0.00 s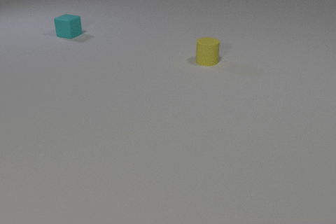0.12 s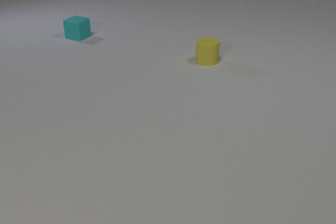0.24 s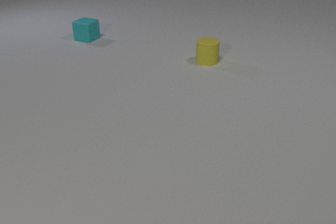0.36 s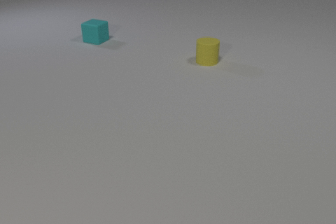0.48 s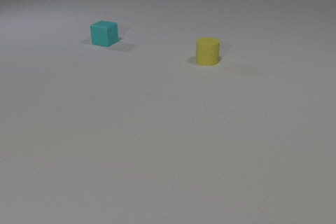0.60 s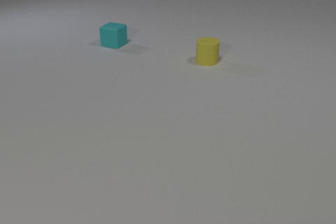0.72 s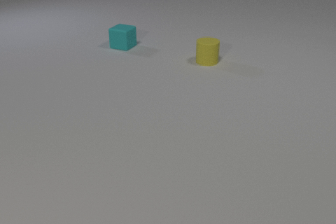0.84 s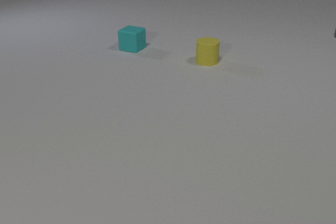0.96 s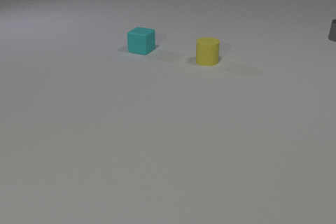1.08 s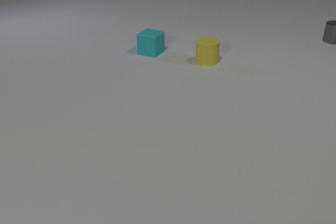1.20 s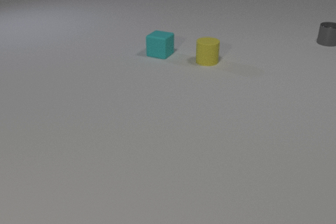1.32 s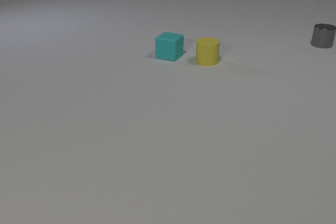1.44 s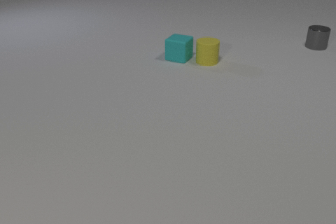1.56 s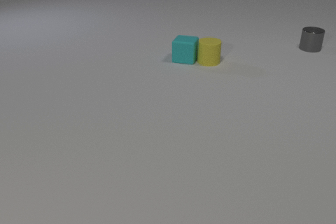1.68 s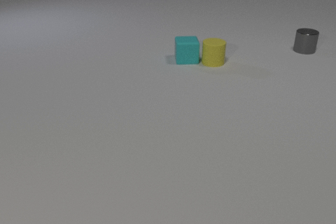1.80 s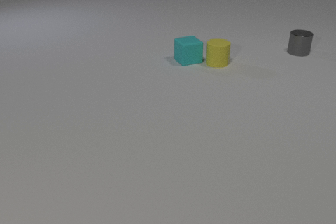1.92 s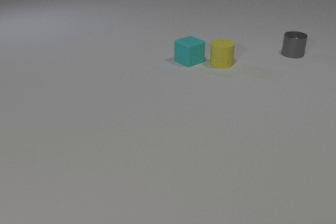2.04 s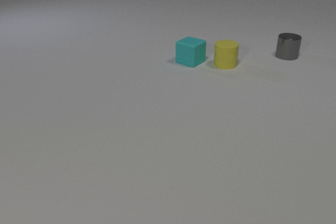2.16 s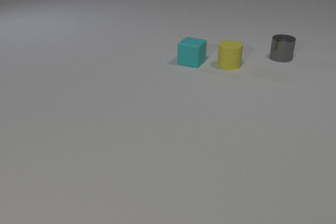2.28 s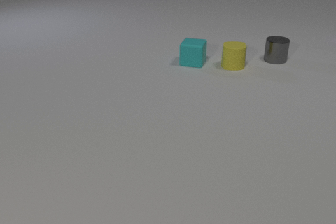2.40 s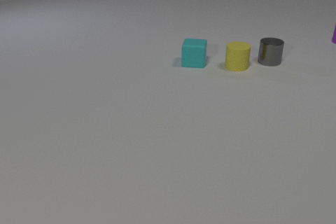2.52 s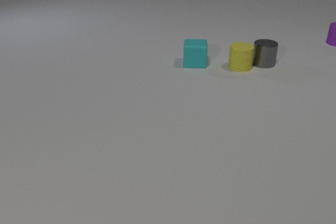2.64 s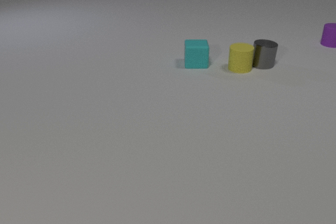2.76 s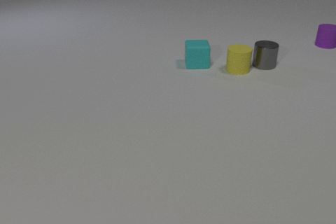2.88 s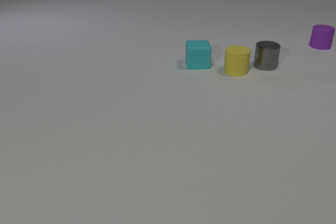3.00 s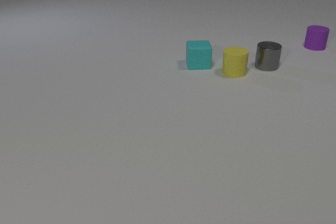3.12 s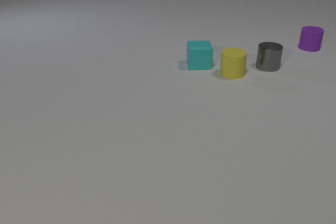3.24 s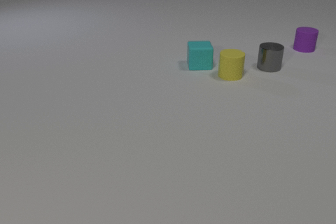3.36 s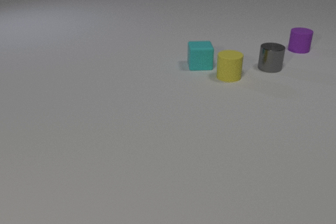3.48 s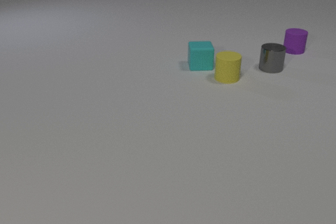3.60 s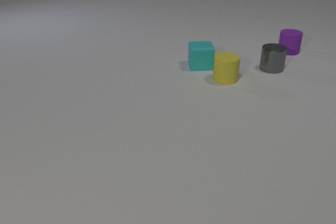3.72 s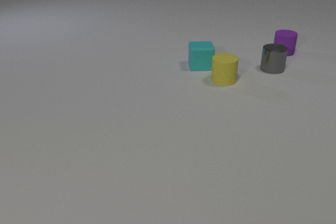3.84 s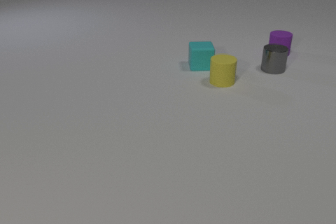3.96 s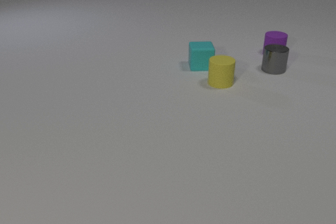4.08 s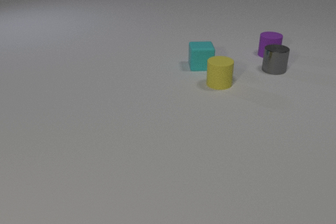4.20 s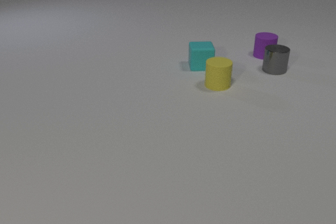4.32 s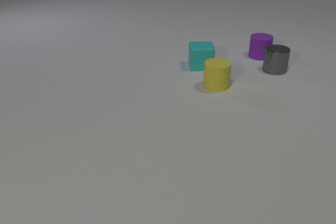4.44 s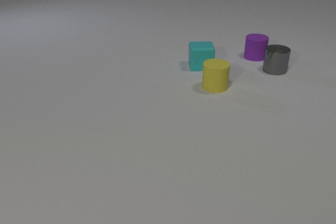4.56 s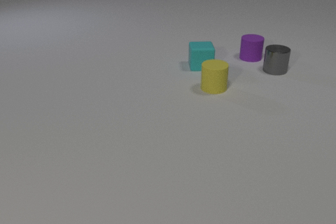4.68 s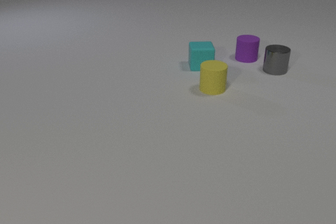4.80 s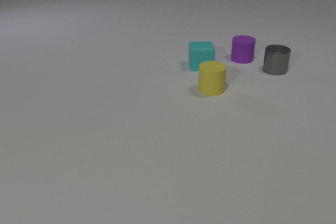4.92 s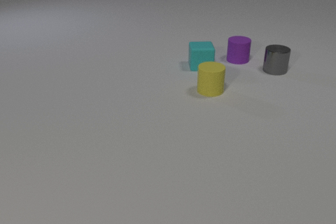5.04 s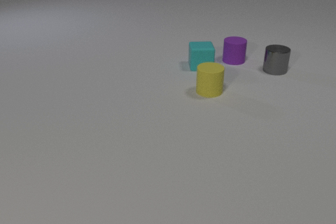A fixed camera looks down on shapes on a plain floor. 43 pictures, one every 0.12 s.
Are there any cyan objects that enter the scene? no.
Are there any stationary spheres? no.
How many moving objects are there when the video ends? 2.
0.00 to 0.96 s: The cyan rubber cube slides to the right and toward the camera. The gray metal cylinder comes in at the right edge, slides toward the camera and to the left.
0.96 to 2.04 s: The cyan rubber cube slides to the right and toward the camera, spins so that its near face slides to the right, counterclockwise seen from above. The yellow rubber cylinder slides to the right. The gray metal cylinder slides toward the camera and to the left. The cyan rubber cube and the yellow rubber cylinder collide.
2.04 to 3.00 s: The cyan rubber cube slides toward the camera and to the right, spins so that its near face slides to the right, counterclockwise seen from above. The yellow rubber cylinder slides toward the camera and to the right. The purple rubber cylinder comes in at the right edge, slides to the left and toward the camera. The gray metal cylinder slides toward the camera and to the left. The yellow rubber cylinder and the gray metal cylinder collide.
3.00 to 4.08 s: The yellow rubber cylinder slides toward the camera and to the left. The purple rubber cylinder slides to the left and toward the camera. The gray metal cylinder slides to the right and toward the camera.
4.08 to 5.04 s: The yellow rubber cylinder slides toward the camera and to the left. The purple rubber cylinder slides to the left and toward the camera.
